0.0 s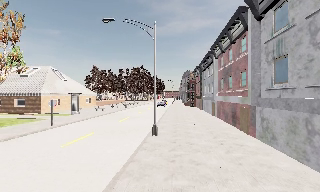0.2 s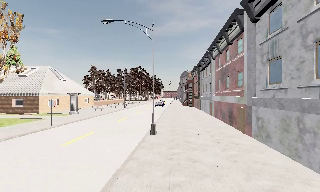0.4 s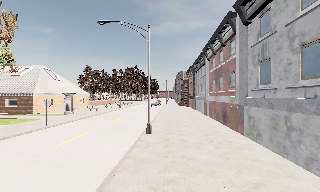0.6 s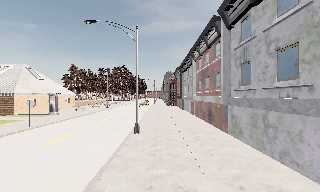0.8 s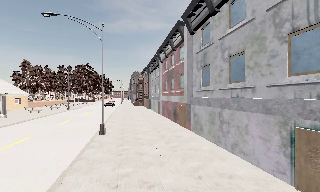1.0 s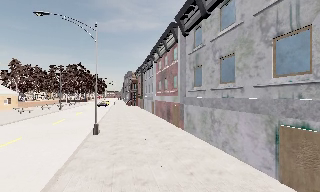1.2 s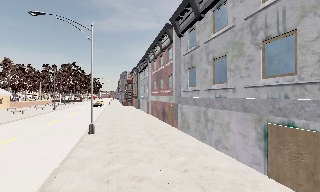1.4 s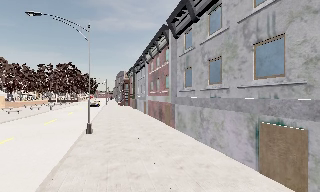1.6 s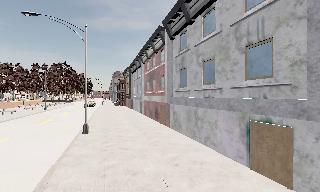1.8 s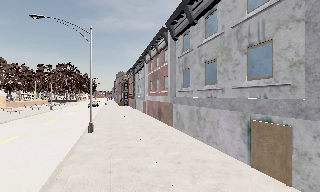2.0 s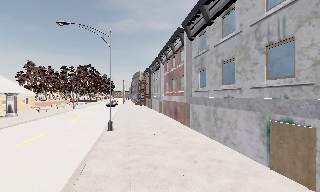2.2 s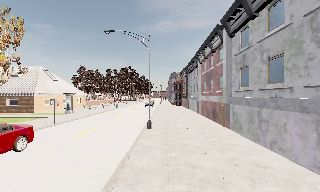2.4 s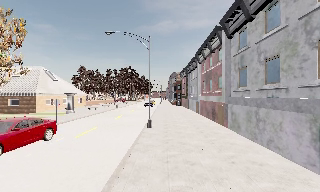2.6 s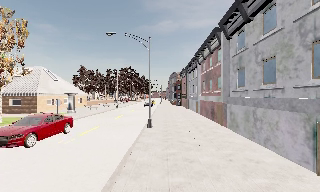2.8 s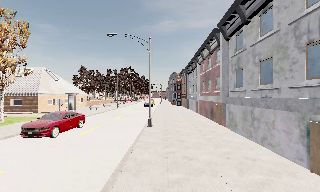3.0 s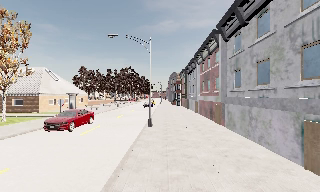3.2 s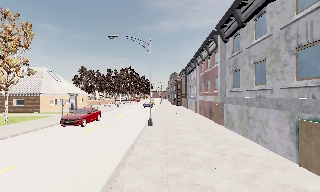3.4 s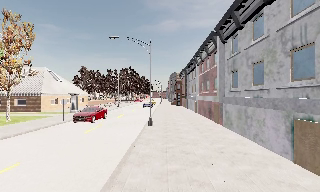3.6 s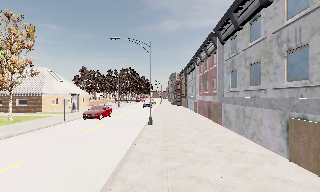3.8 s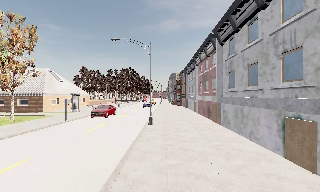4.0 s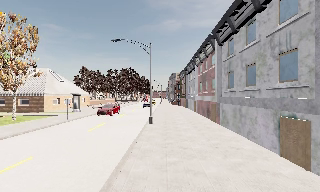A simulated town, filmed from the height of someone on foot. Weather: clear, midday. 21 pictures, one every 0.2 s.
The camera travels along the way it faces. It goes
backward.
0.0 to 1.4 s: The scene slides to the left, as the camera pans about 25 degrees to its right. It travels backward, about 1.5 m, so what stands in front gets smaller.
1.4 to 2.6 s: The camera swings to its left by about 20 degrees, and the scene slides to the right. It travels backward, about 1 m, so what stands in front gets smaller.
2.6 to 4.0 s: The camera travels backward, about 1.5 m, so what stands in front gets smaller.
The film runs backward here.
